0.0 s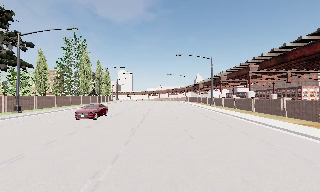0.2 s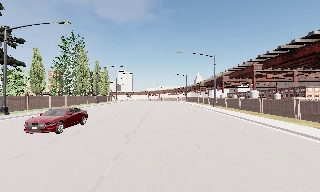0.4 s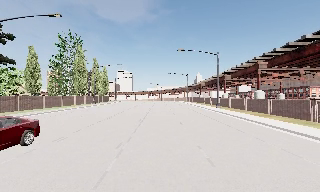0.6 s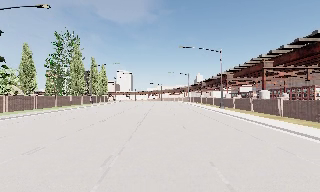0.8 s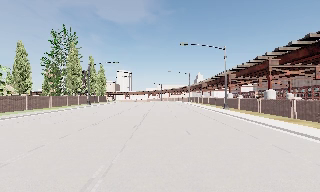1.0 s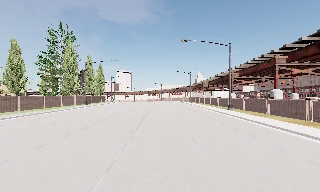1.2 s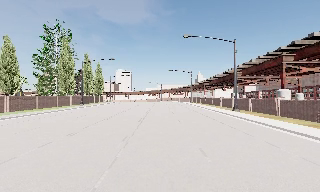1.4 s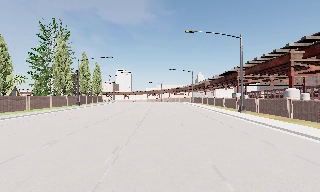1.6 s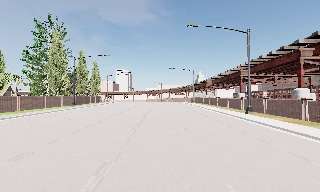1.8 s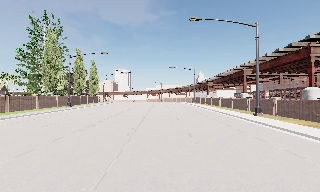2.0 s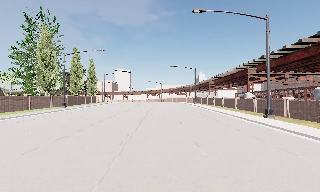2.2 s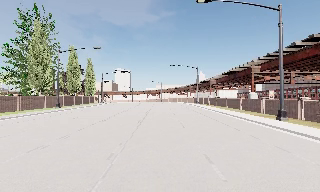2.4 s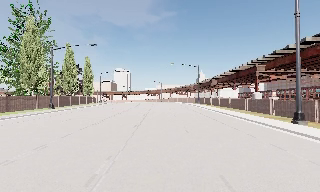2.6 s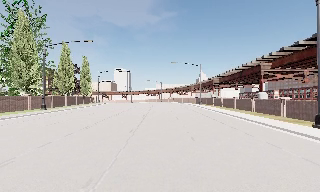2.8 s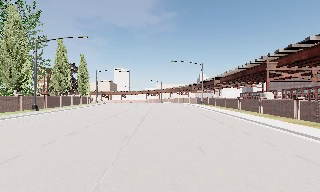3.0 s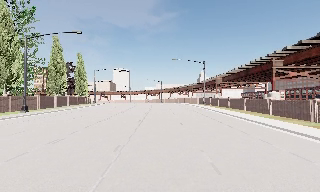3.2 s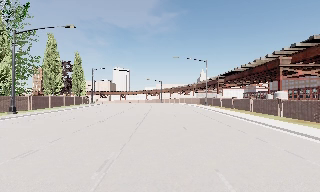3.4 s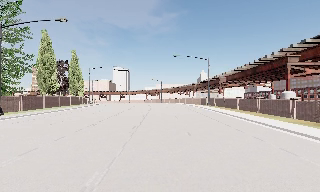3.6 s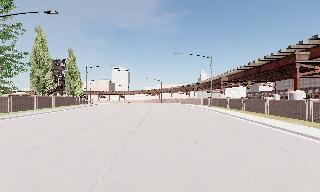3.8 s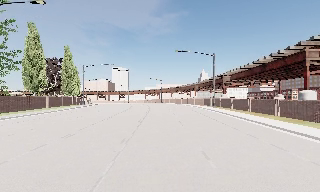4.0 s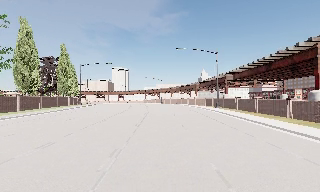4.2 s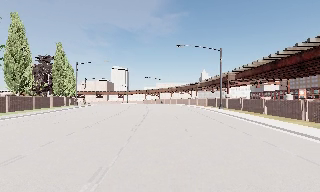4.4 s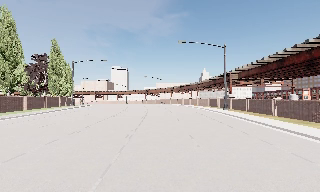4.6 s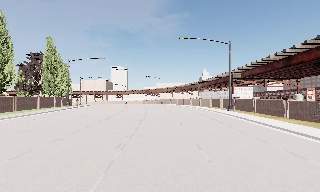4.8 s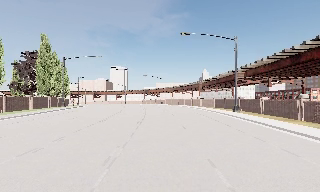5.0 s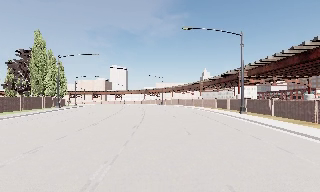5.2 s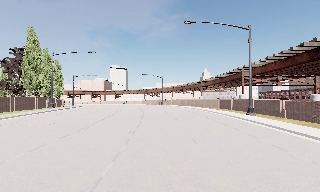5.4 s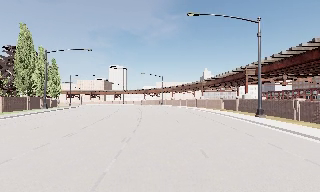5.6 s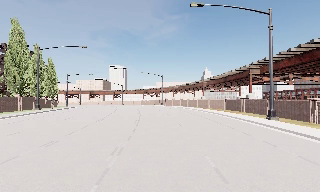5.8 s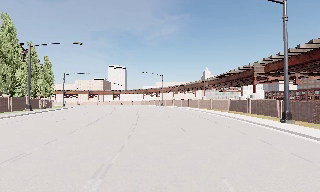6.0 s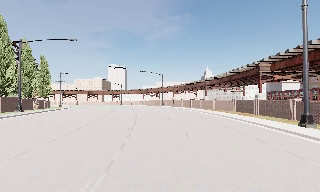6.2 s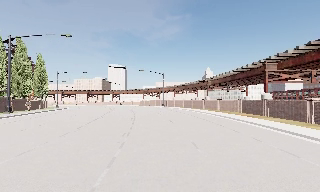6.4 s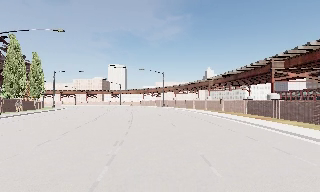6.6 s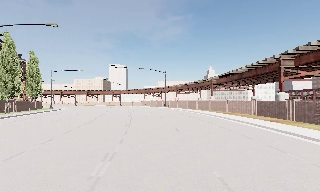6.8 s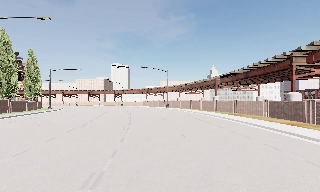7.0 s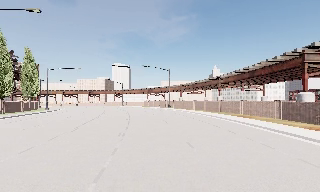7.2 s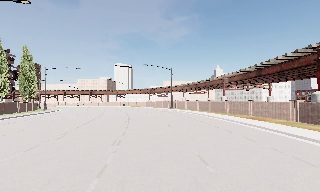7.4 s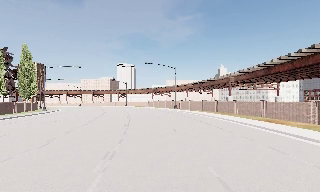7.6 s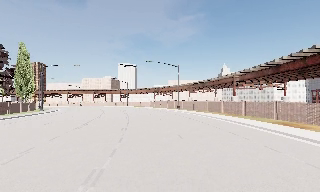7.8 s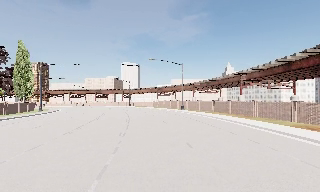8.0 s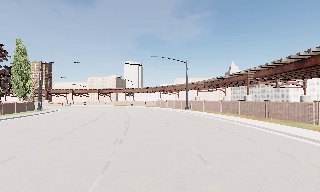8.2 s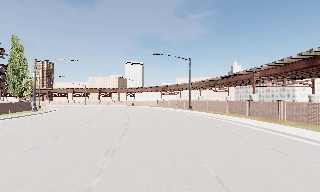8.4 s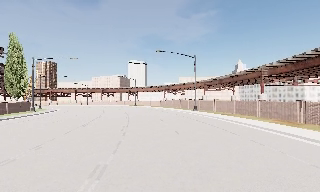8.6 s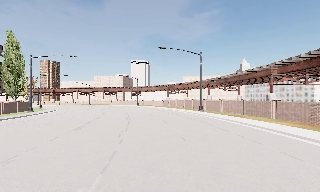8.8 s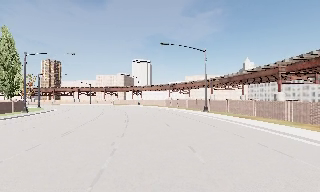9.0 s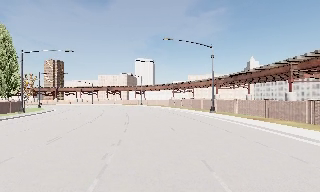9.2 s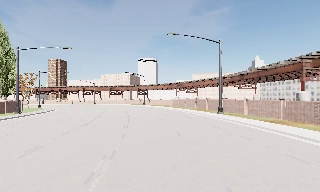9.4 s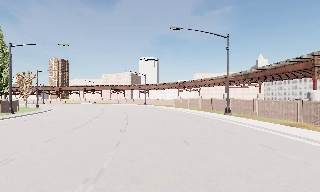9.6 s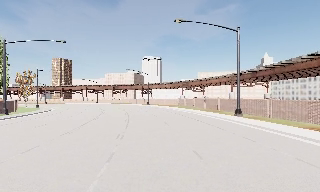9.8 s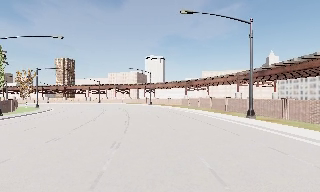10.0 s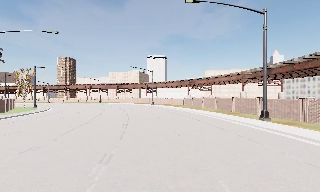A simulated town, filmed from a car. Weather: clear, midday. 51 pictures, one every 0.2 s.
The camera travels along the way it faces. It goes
forward.
0.0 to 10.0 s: The camera pans to its left, which is counterclockwise from overhead, by about 15 degrees. It travels forward, about 85 m, so what stands in front looms larger.
The film runs forward here.
